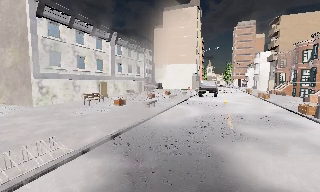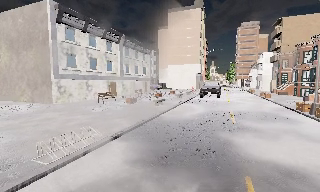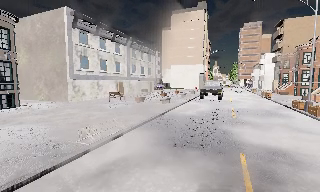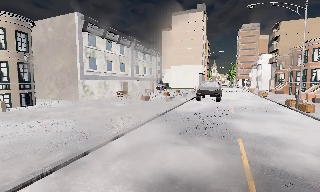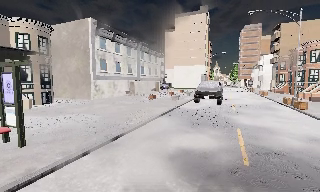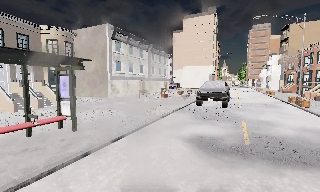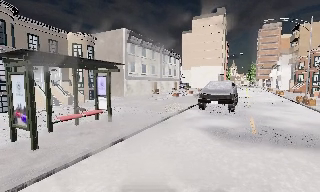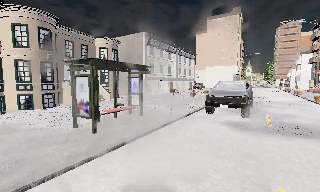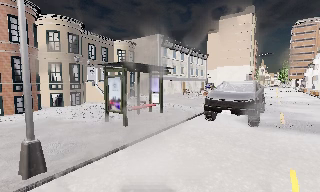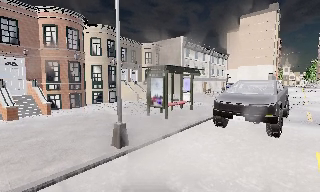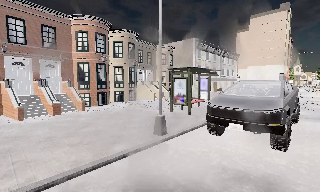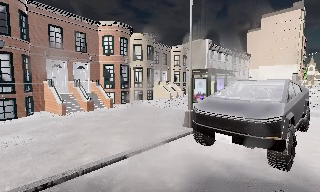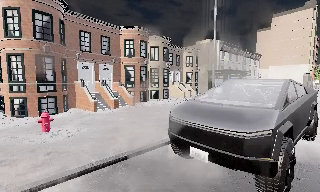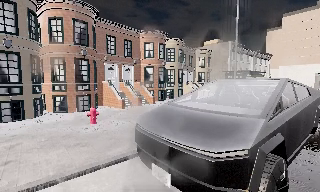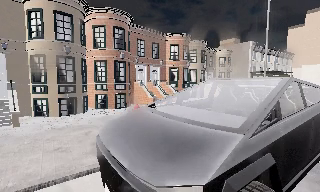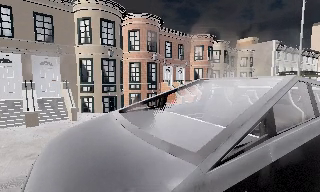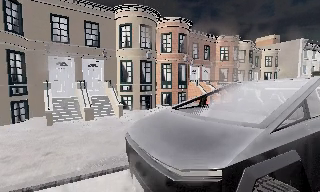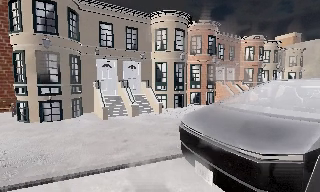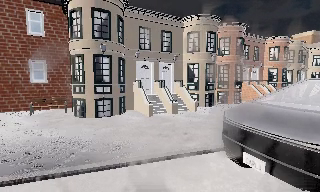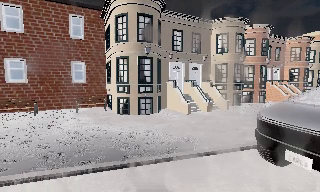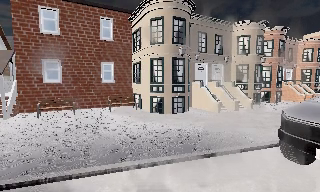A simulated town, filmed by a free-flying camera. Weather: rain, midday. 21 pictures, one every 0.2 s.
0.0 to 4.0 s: The scene slides to the right, as the camera pans about 50 degrees to its left. It travels to its left and backward, about 30 m, so close, fixed things drift to the right.
The film runs forward here.
